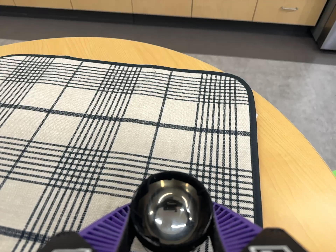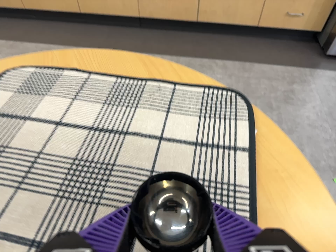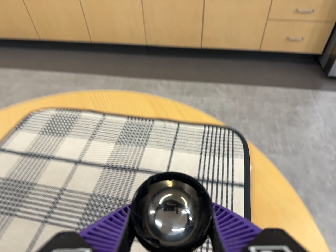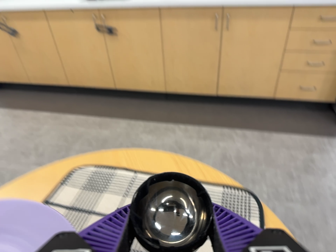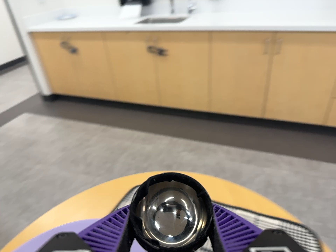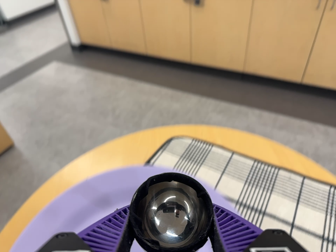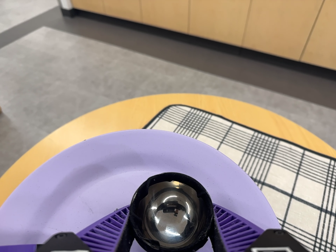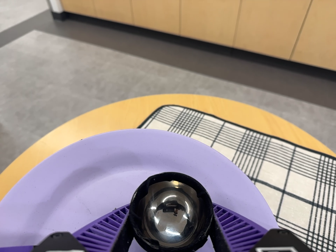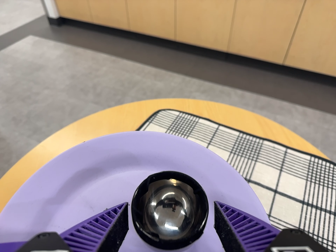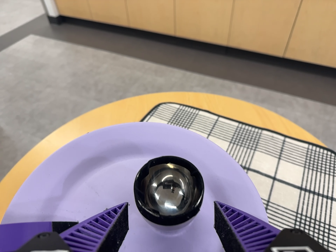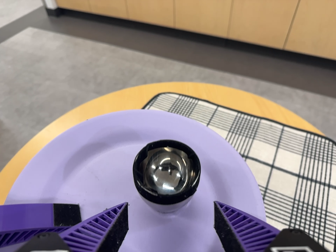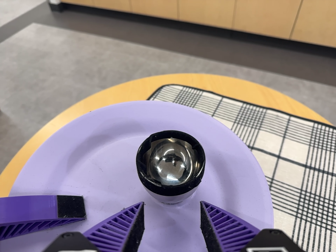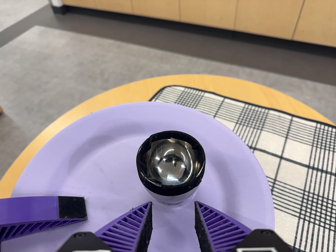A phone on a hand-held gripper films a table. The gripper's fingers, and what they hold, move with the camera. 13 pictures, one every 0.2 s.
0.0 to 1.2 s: The scene slides to the right, as the camera pans about 20 degrees to its left. It travels to its left, backward and toward the top of its view, about 20 cm, so close, fixed things drift to the right. It rolls about its line of sight by about 10 degrees, and the scene rotates clockwise.
1.2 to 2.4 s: The camera shifts only a little, or ends up much as it began.
The film runs backward here.
